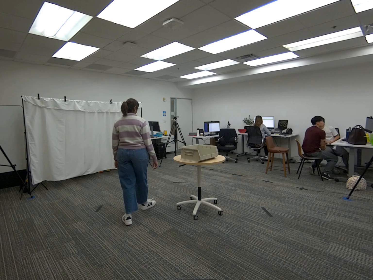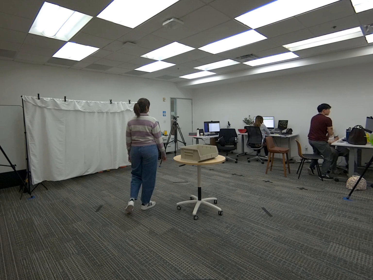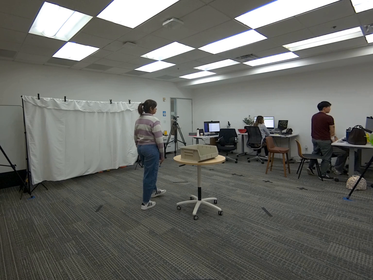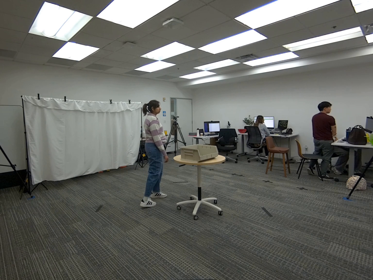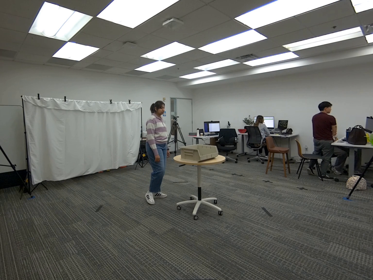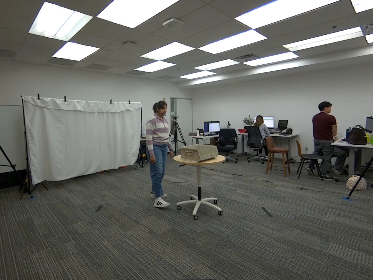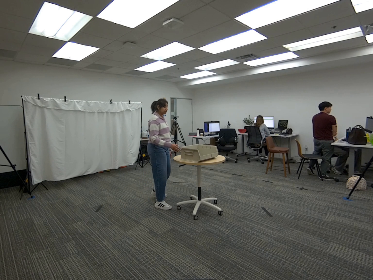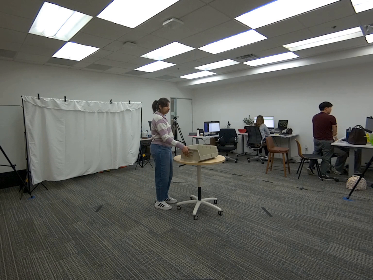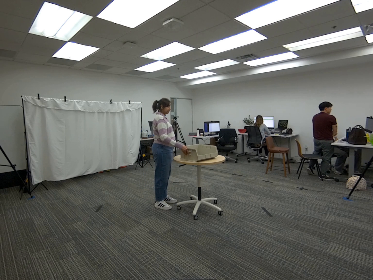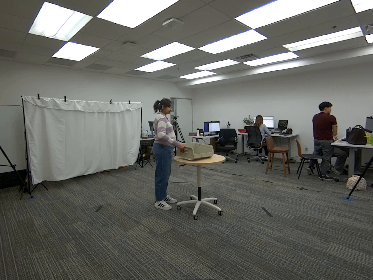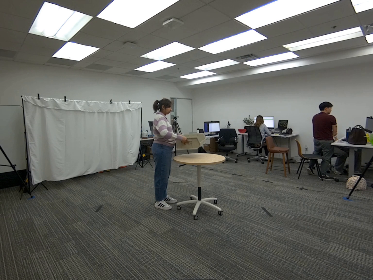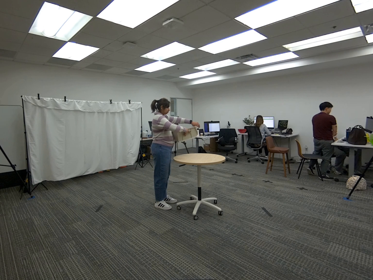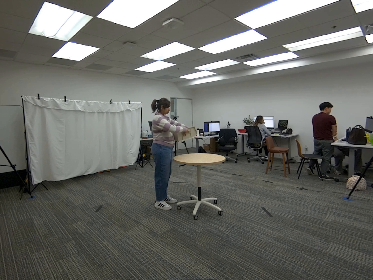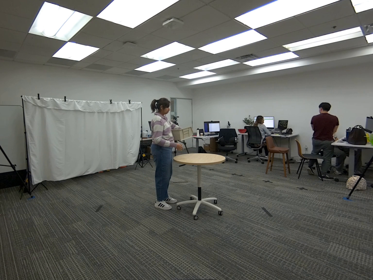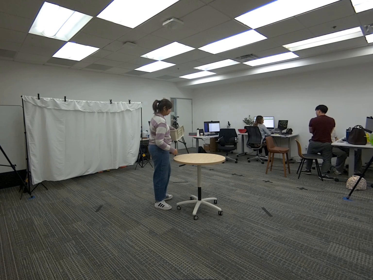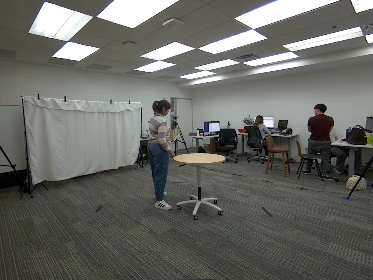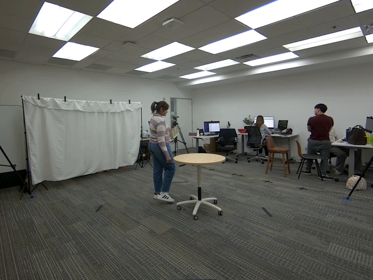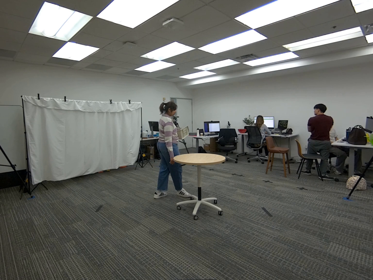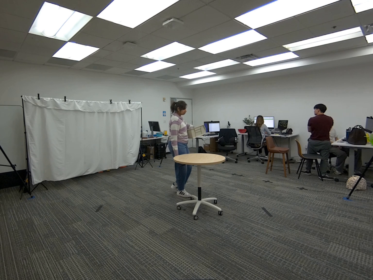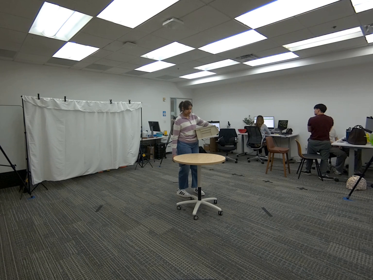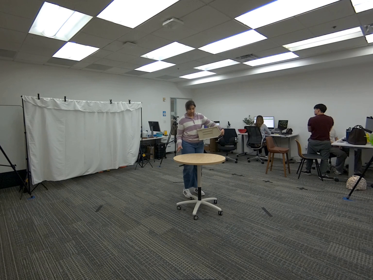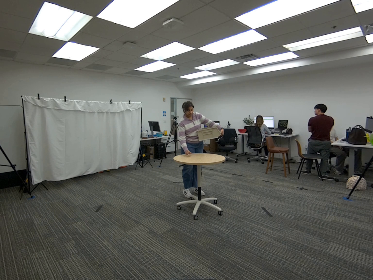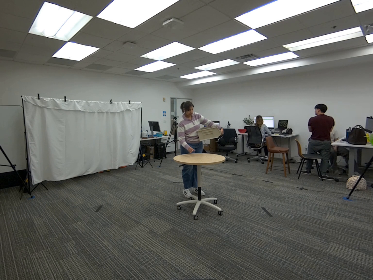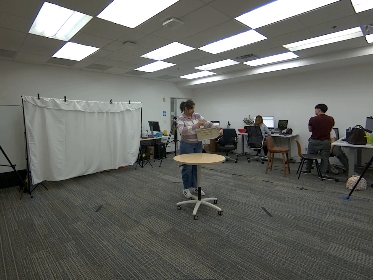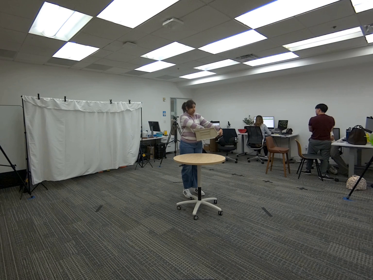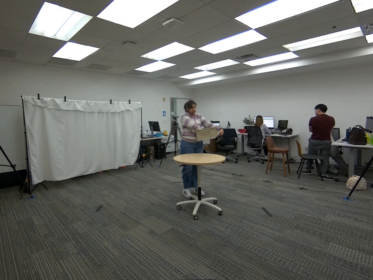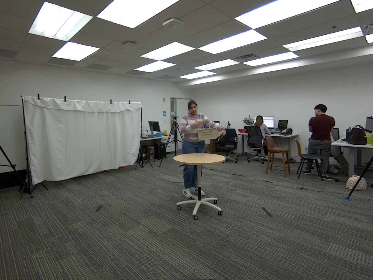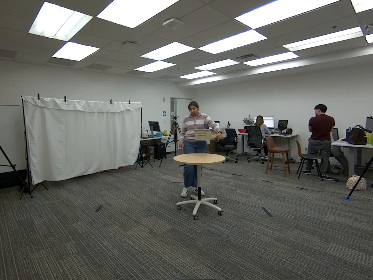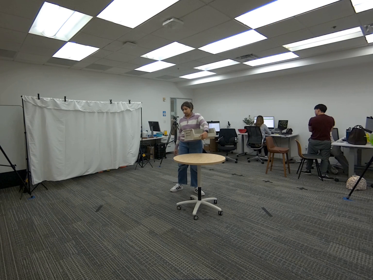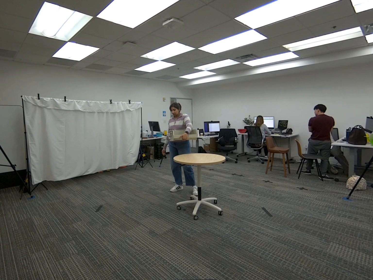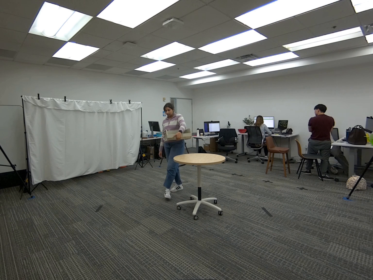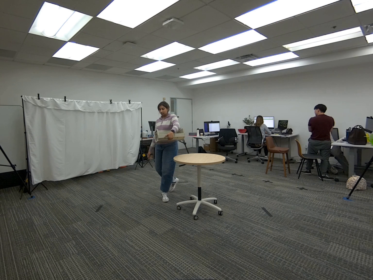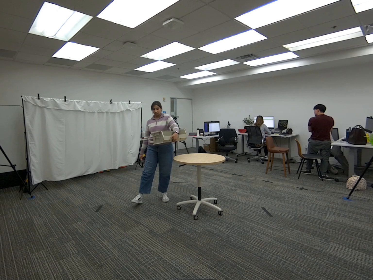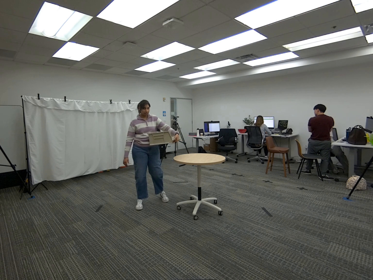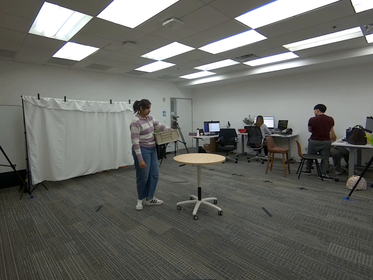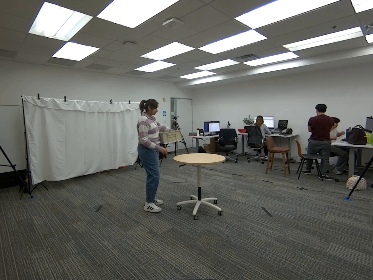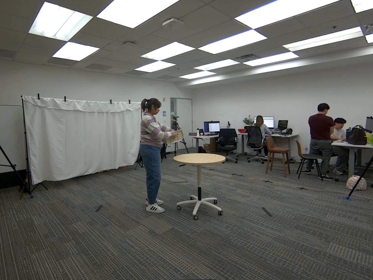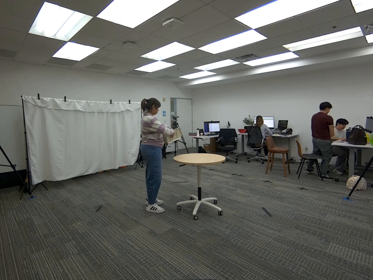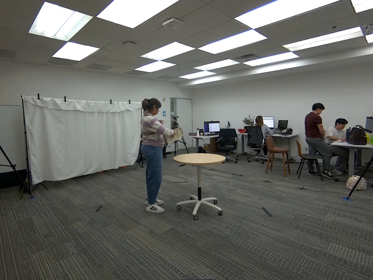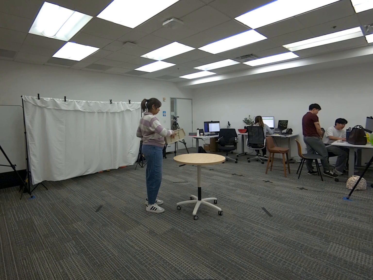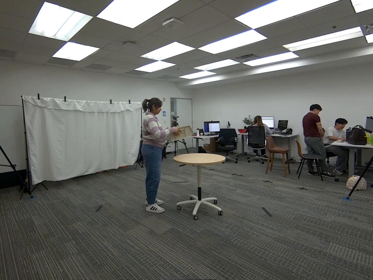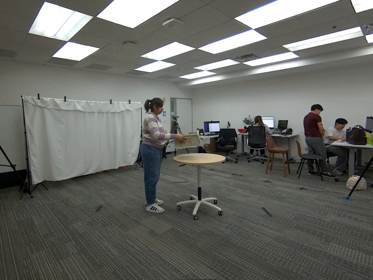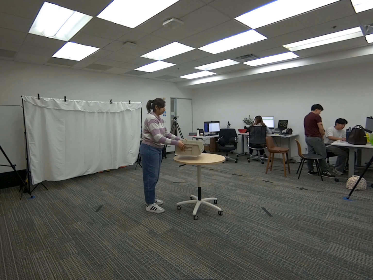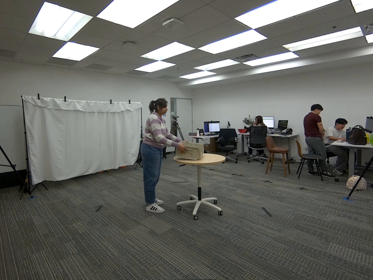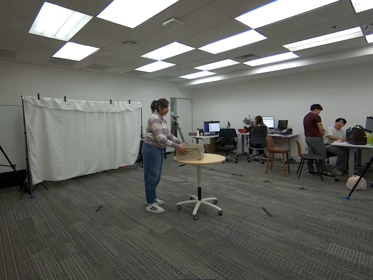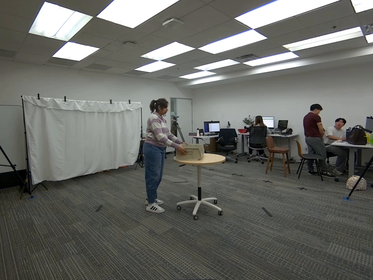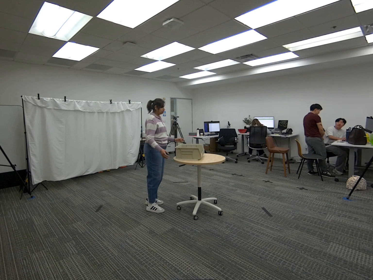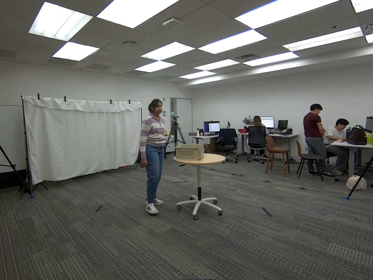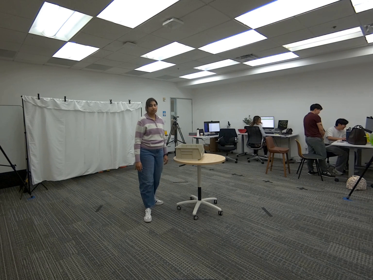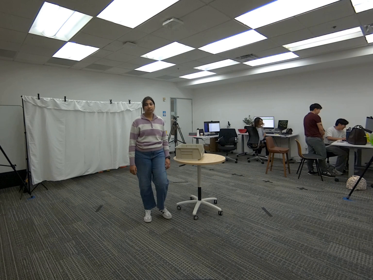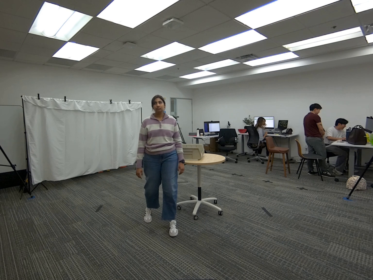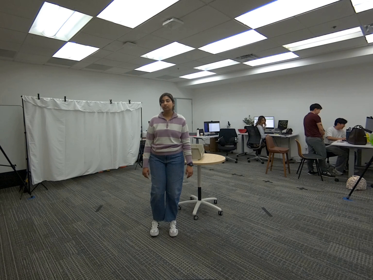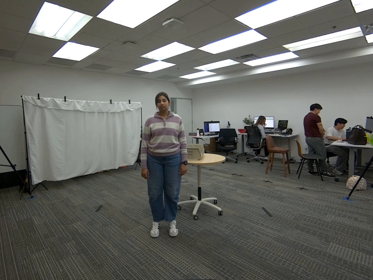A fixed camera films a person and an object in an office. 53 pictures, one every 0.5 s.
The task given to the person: Walk to the beige bin on the round table and pick it up with your right hand. Tuck the bin under your left arm and hold it securely. With your right hand, repeatedly pretend to pick up an item from the table and place it into the bin. When finished, place the bin back on the table.
